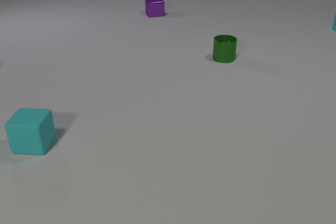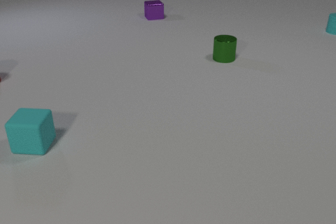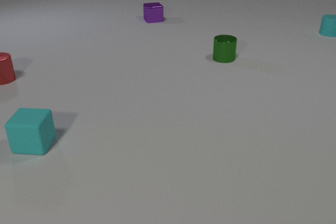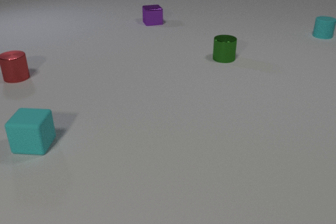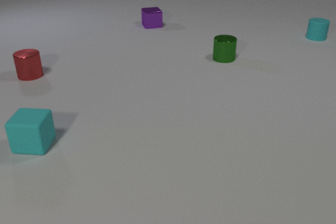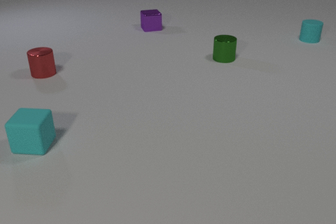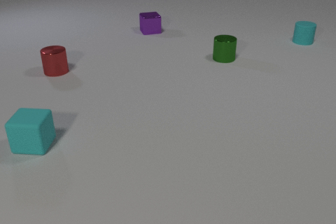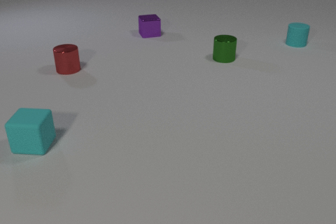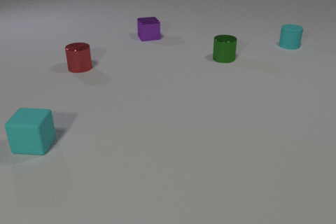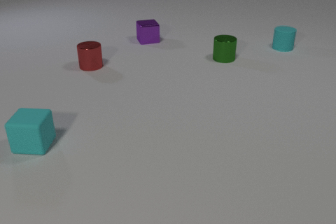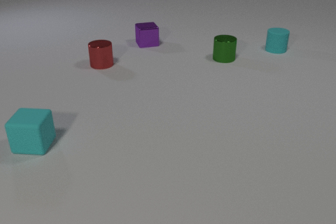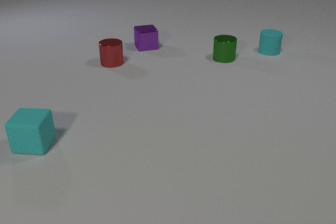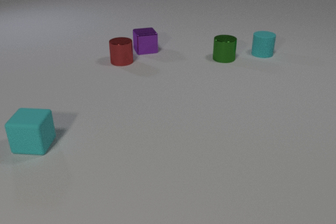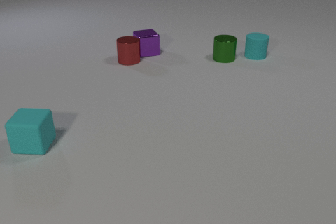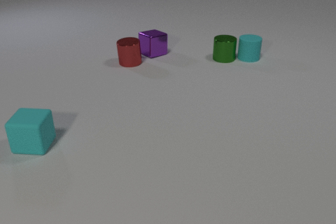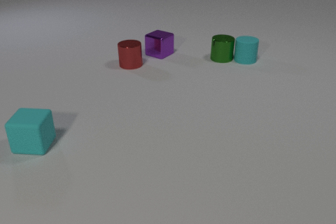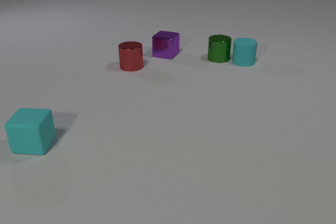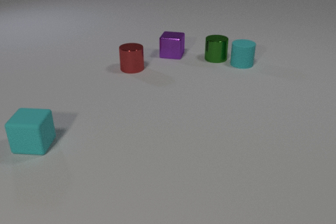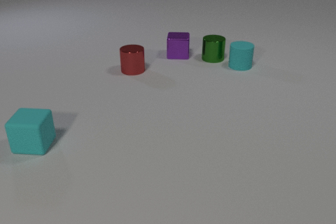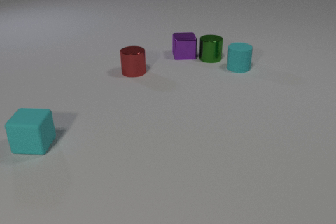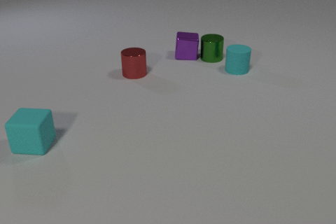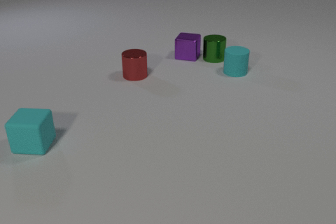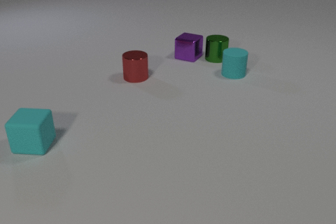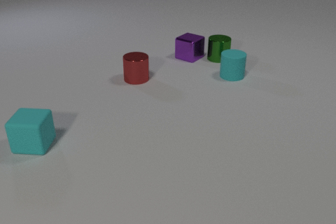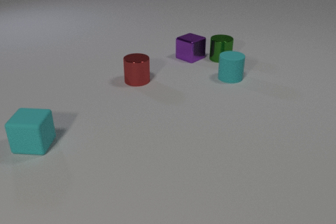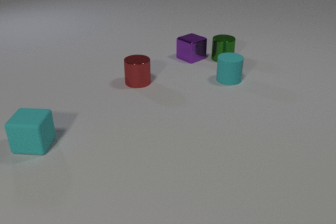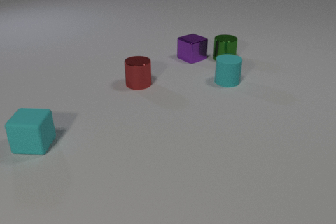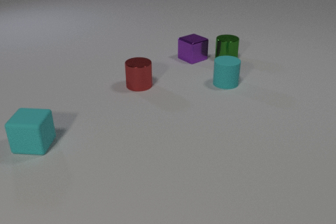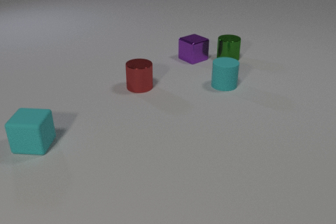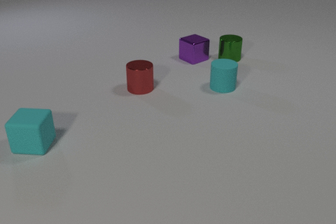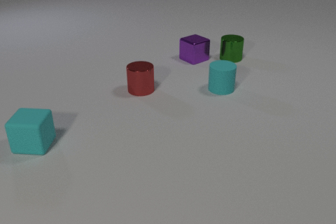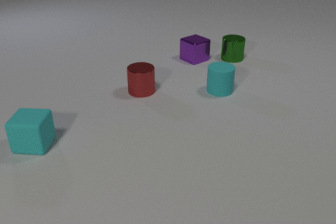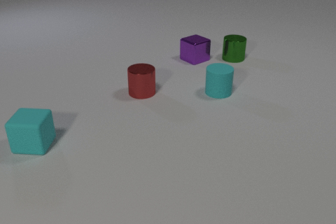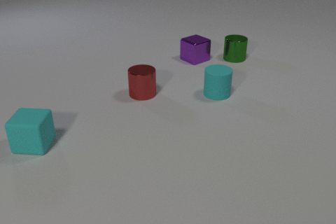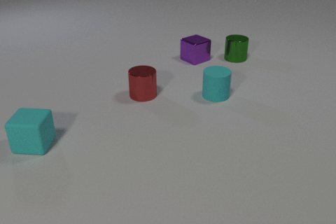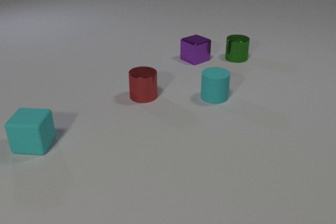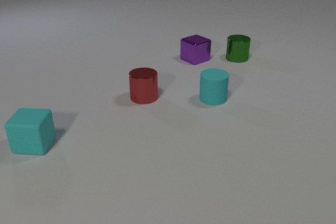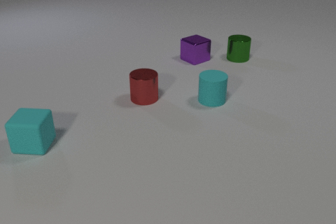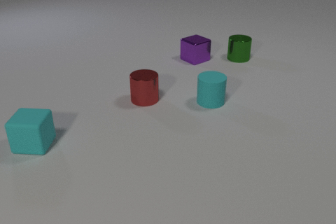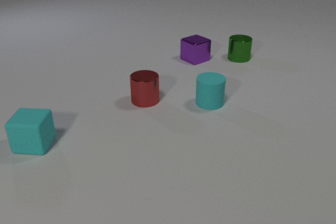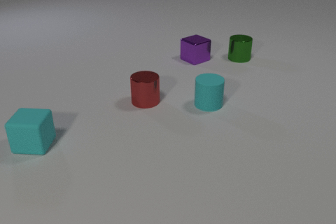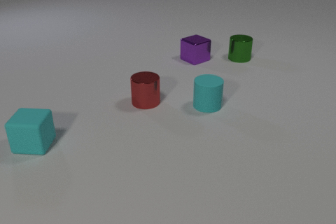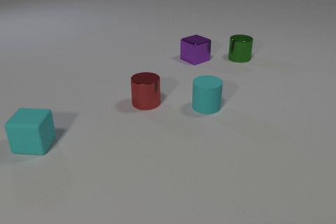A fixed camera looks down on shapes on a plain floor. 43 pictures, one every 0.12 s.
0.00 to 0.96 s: The red metal cylinder comes in at the left edge, slides to the right. The purple metal cube slides toward the camera. The cyan rubber cylinder slides toward the camera and to the left.
0.96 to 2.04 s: The red metal cylinder slides to the right. The purple metal cube slides toward the camera and to the right, spins so that its near face slides to the right, counterclockwise seen from above. The cyan rubber cylinder slides toward the camera and to the left. The green metal cylinder slides to the left. The red metal cylinder and the purple metal cube collide. The cyan rubber cylinder and the green metal cylinder collide.
2.04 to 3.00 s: The red metal cylinder slides toward the camera. The purple metal cube slides to the right, spins so that its near face slides to the left, clockwise seen from above. The cyan rubber cylinder slides toward the camera. The green metal cylinder slides to the right. The purple metal cube and the green metal cylinder collide.
3.00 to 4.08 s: The red metal cylinder slides toward the camera. The cyan rubber cylinder slides toward the camera. The green metal cylinder slides to the right.
4.08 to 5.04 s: The red metal cylinder slides toward the camera. The cyan rubber cylinder slides toward the camera.
How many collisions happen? 3.
How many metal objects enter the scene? 1.
How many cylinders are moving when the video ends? 2.
